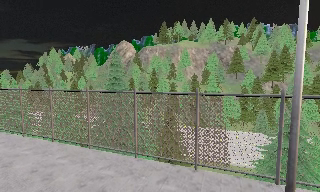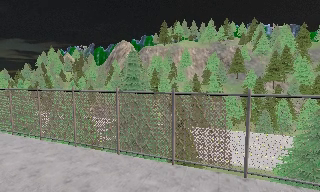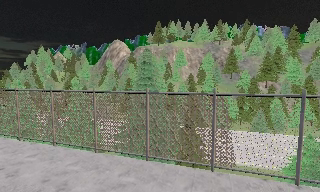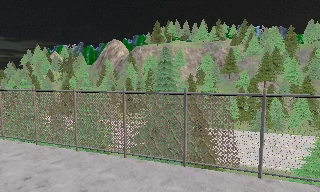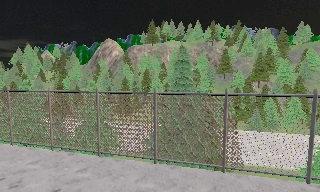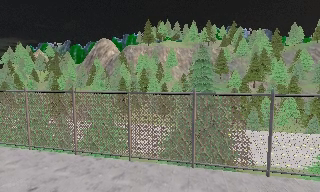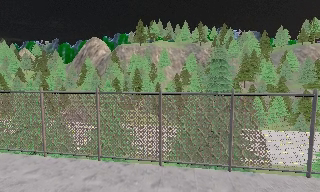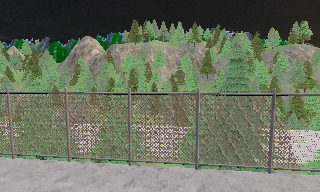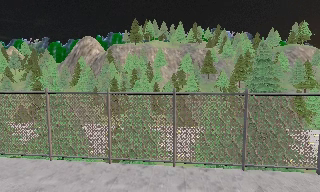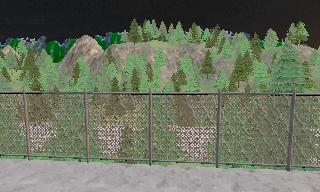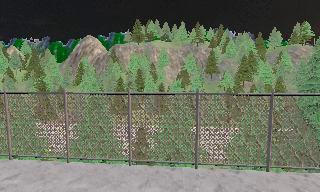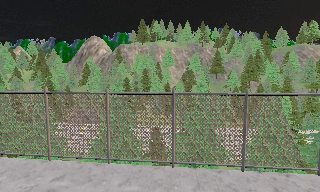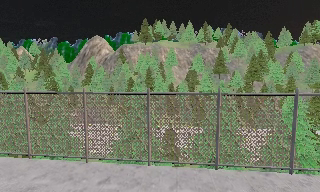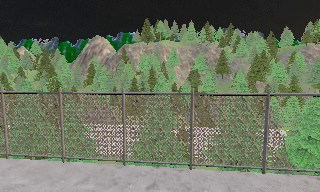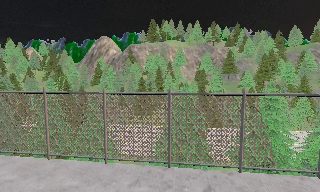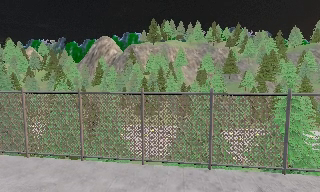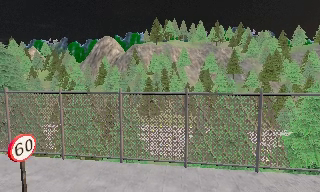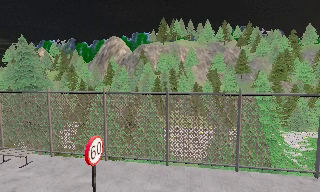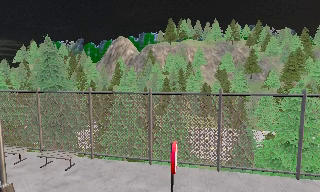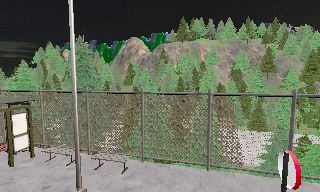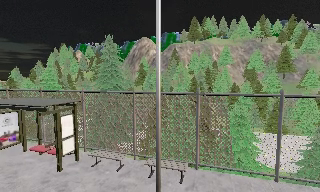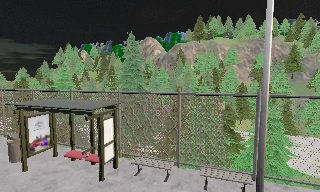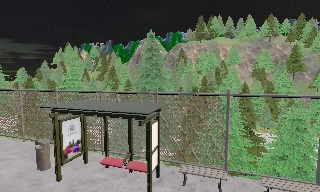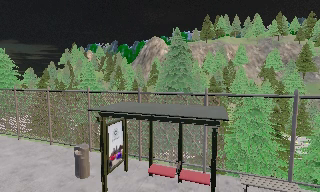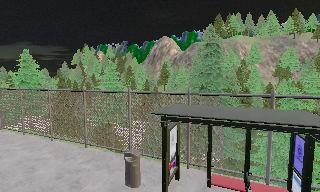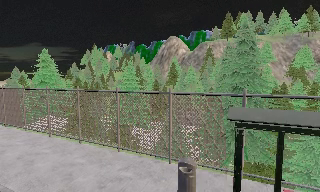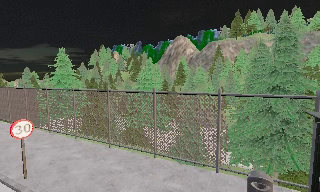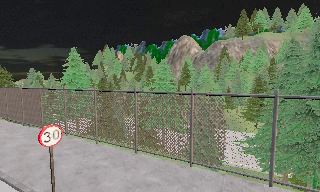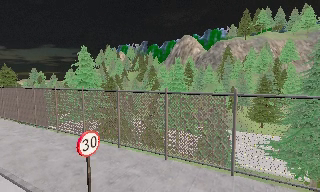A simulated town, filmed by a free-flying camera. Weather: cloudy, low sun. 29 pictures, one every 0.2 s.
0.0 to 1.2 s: The camera pans to its right, which is clockwise from overhead, by about 10 degrees. It travels to its left, about 11 m, so close, fixed things drift to the right.
1.2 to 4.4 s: The camera travels to its left, about 30 m, so close, fixed things drift to the right.
4.4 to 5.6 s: The camera travels to its left and forward, about 10 m, so close, fixed things drift to the right.
The film runs forward here.
